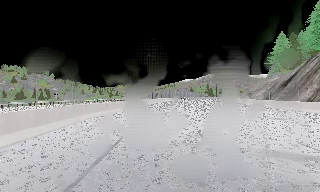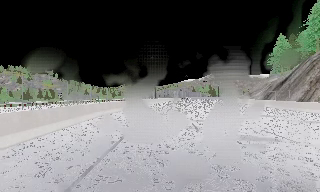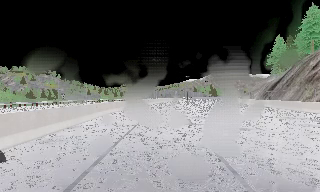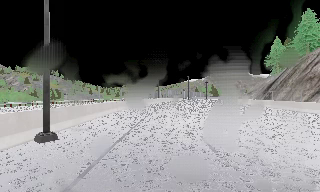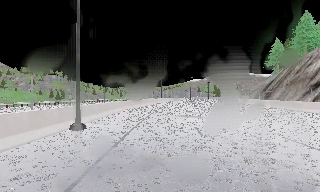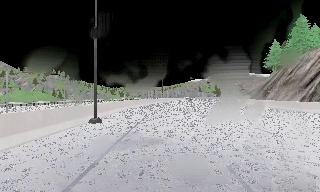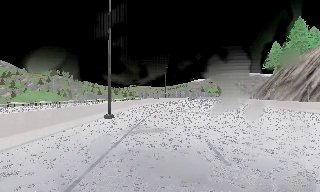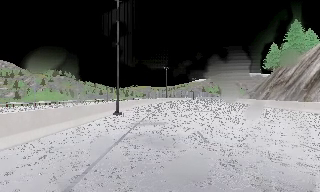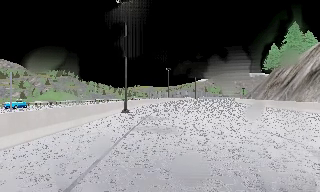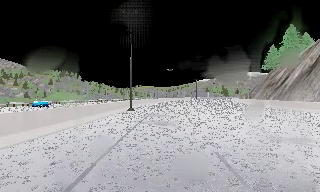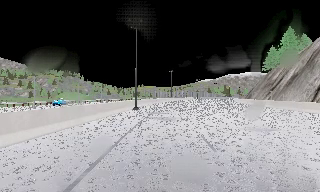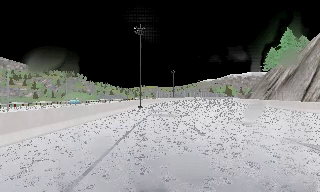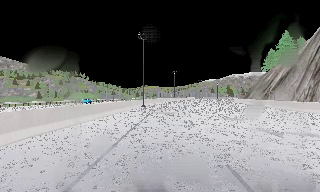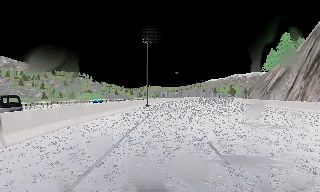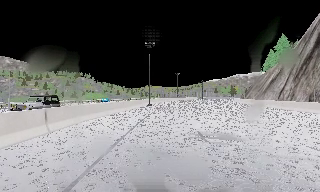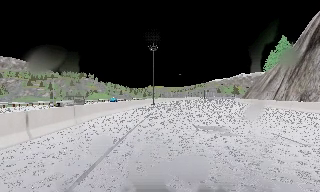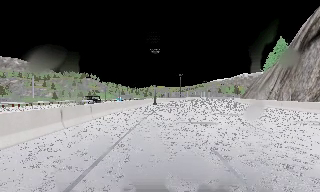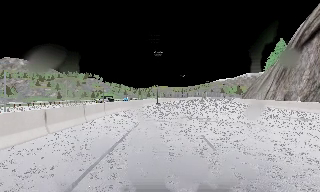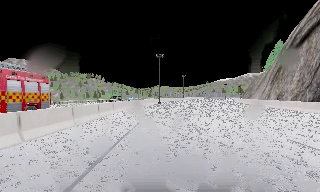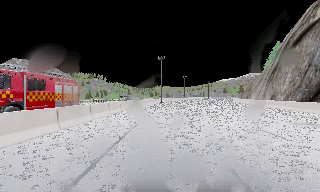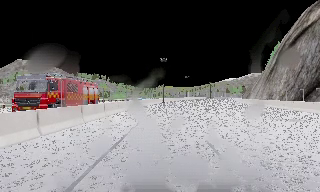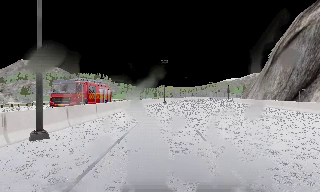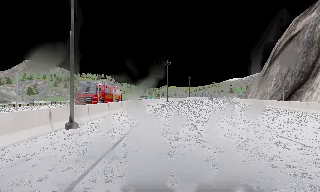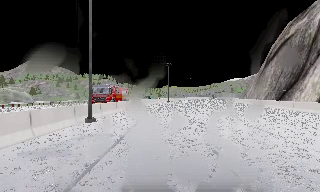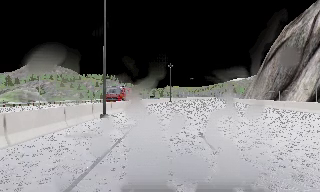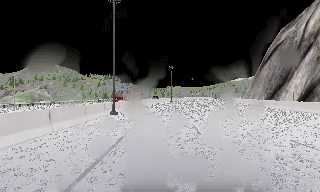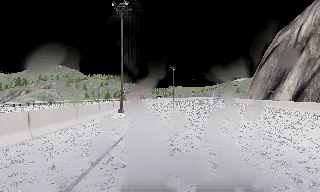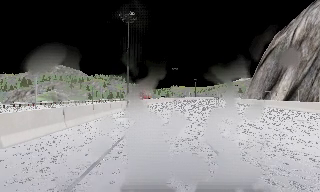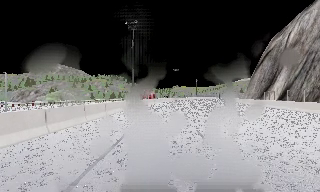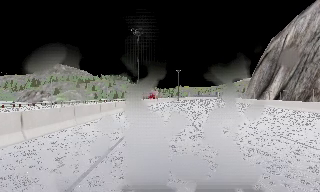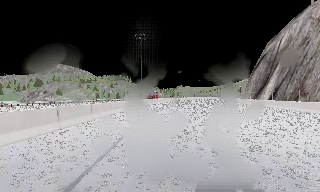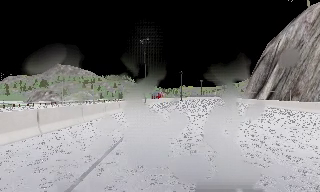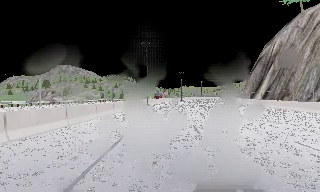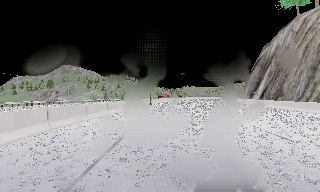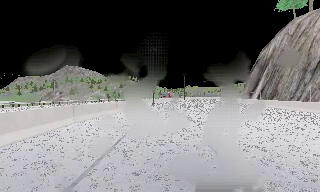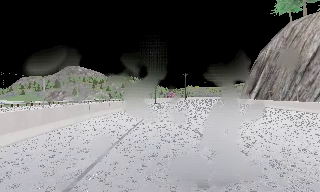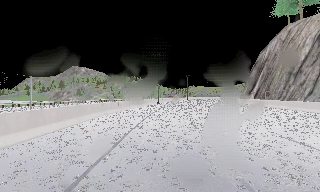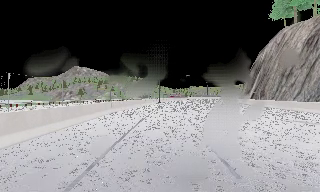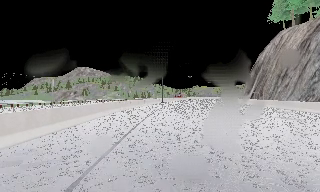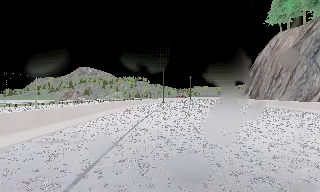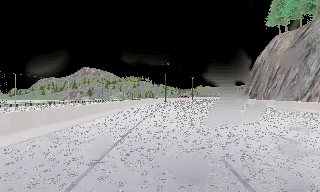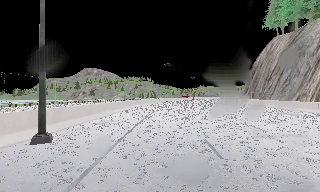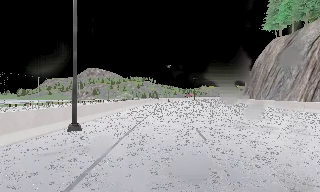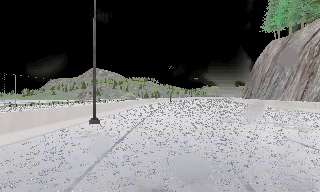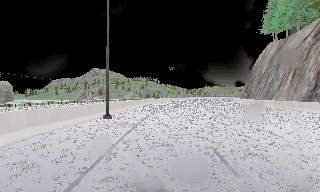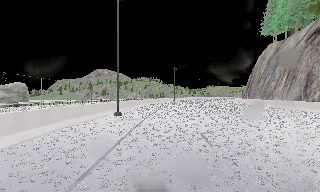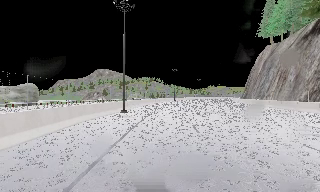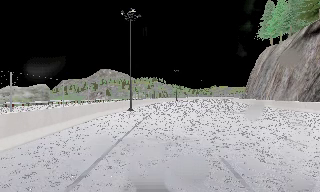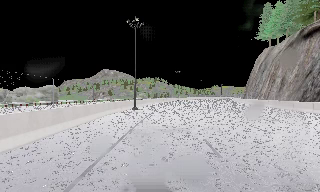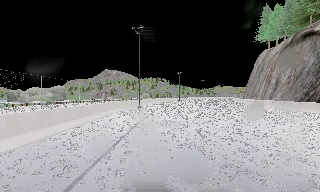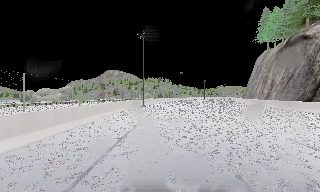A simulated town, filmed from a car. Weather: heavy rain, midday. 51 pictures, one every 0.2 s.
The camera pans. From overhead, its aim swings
counterclockwise.
The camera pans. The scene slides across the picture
to the right.
0.0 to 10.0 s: The camera pans to its left, which is counterclockwise from overhead, by about 35 degrees. It travels backward, about 105 m.
The film runs backward here.
